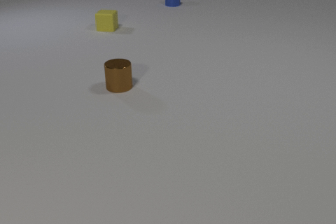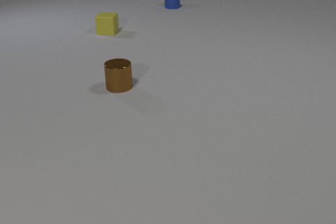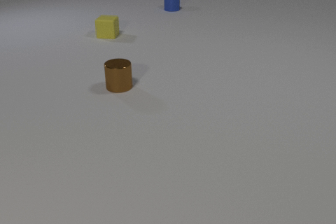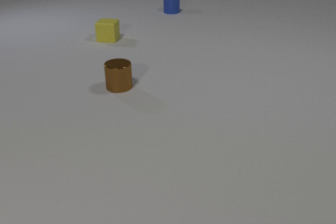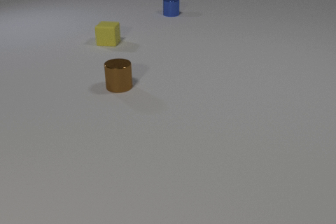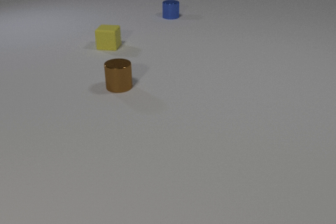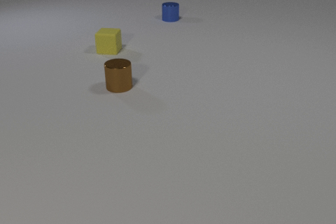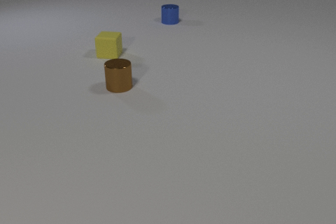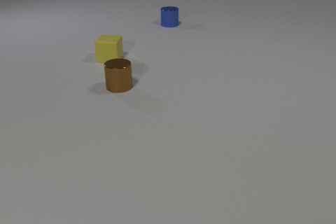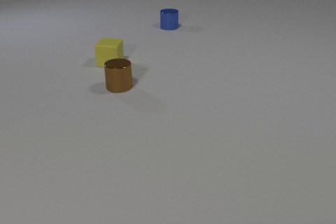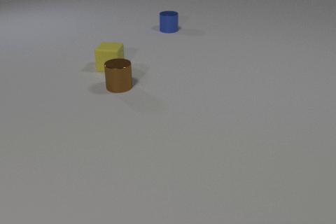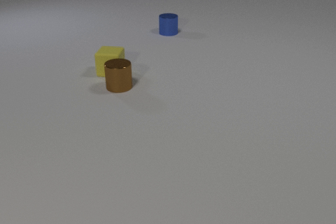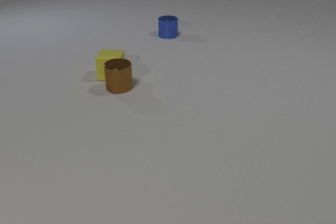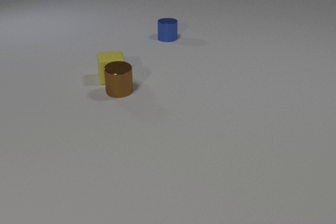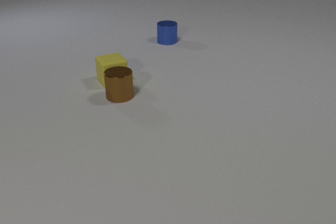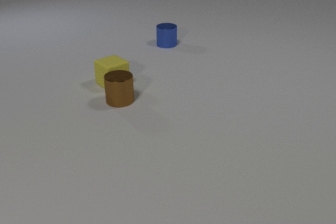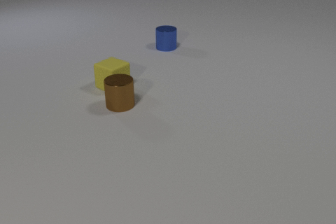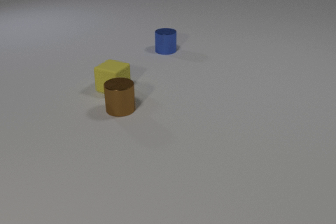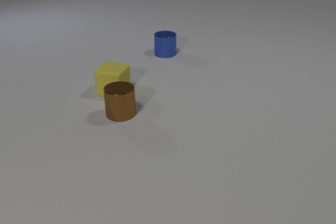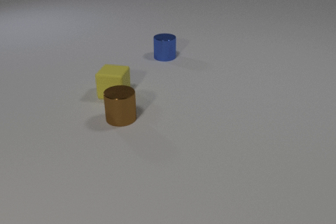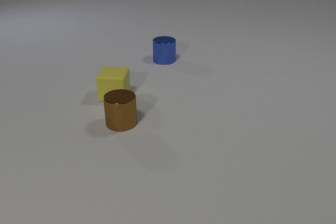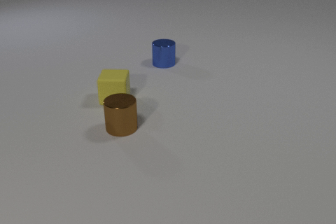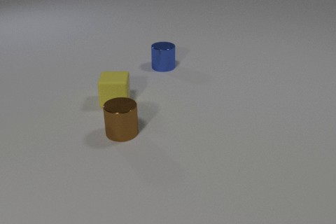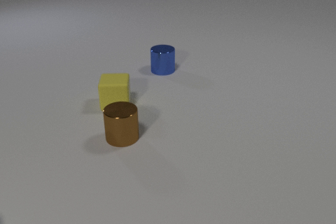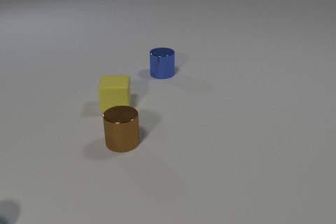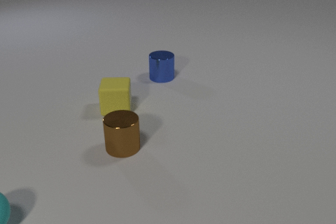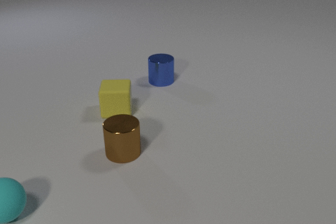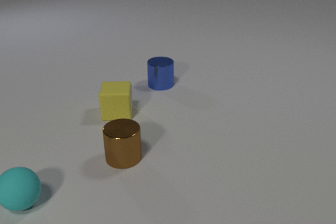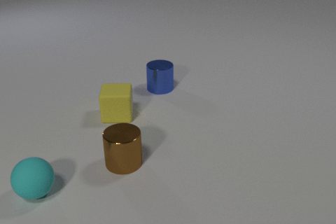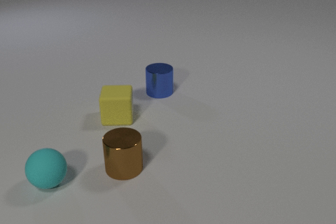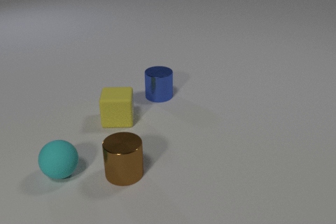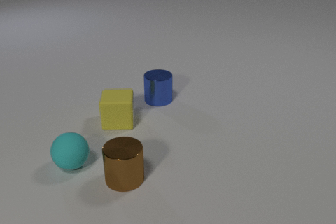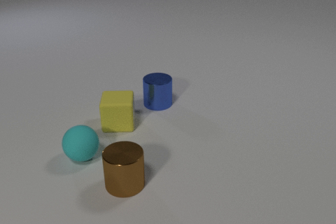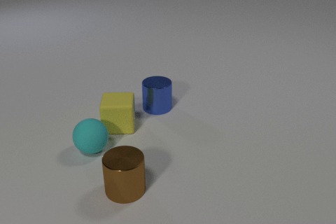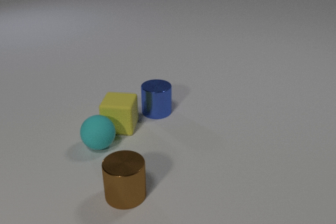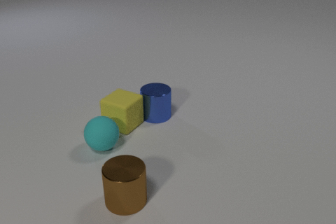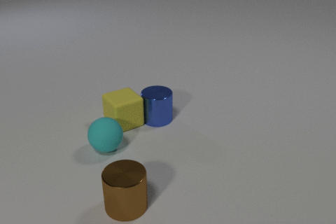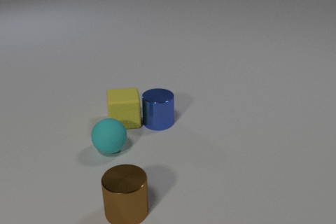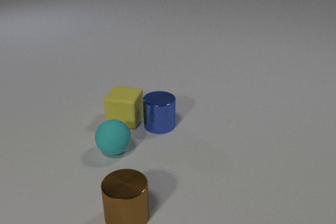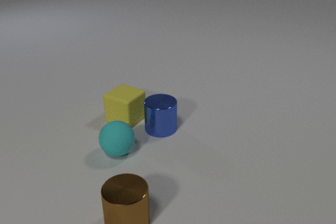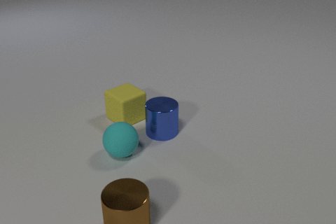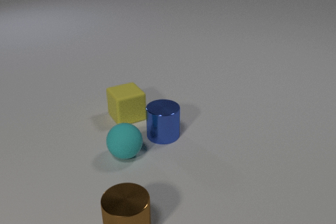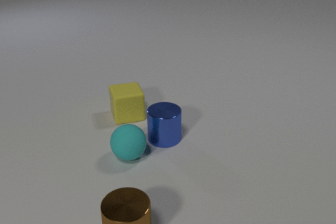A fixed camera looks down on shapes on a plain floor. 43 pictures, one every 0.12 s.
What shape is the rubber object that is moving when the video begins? cube.
How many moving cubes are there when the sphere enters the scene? 1.
What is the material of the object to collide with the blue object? rubber.
0.00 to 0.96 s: The yellow rubber cube slides toward the camera. The blue metal cylinder slides toward the camera.
0.96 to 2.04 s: The yellow rubber cube slides toward the camera, spins so that its near face slides to the right, counterclockwise seen from above. The brown metal cylinder slides toward the camera. The blue metal cylinder slides toward the camera. The yellow rubber cube and the brown metal cylinder collide.
2.04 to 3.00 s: The yellow rubber cube slides toward the camera, spins counterclockwise seen from above by about 30 degrees, its near face sliding to the right. The brown metal cylinder slides toward the camera. The cyan rubber sphere comes in at the left edge. The blue metal cylinder slides toward the camera.
3.00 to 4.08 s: The yellow rubber cube slides toward the camera. The brown metal cylinder slides toward the camera. The cyan rubber sphere rolls to the right and away from the camera. The blue metal cylinder slides toward the camera. The yellow rubber cube and the cyan rubber sphere collide.
4.08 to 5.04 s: The yellow rubber cube slides away from the camera, spins clockwise seen from above by about 150 degrees, its near face sliding to the left. The brown metal cylinder slides toward the camera. The cyan rubber sphere rolls to the right and toward the camera. The blue metal cylinder slides toward the camera. The yellow rubber cube and the blue metal cylinder collide.
